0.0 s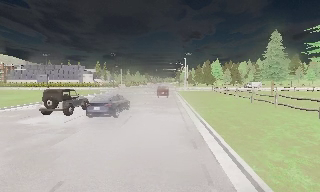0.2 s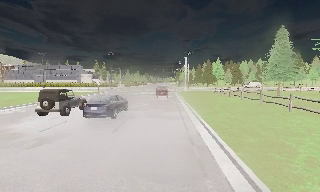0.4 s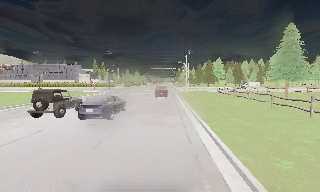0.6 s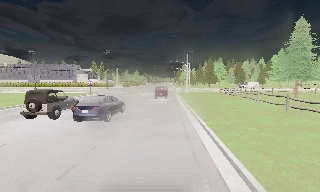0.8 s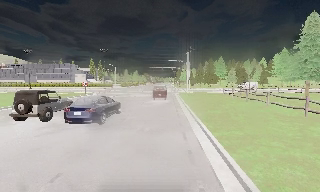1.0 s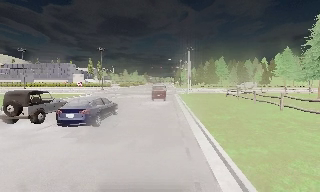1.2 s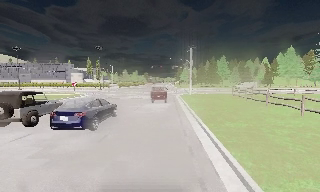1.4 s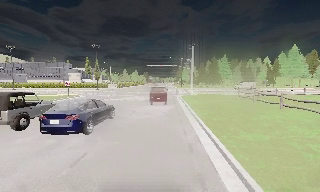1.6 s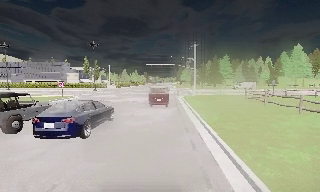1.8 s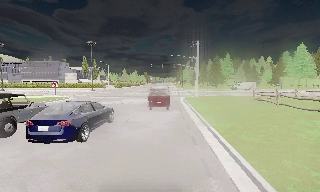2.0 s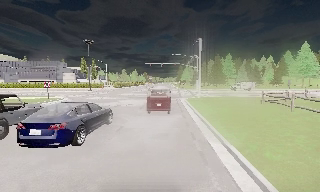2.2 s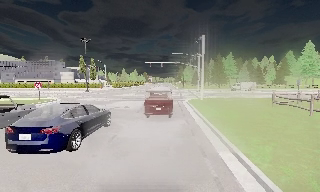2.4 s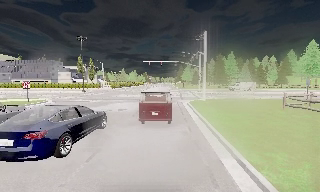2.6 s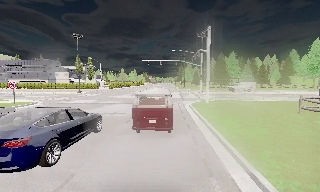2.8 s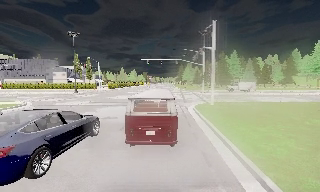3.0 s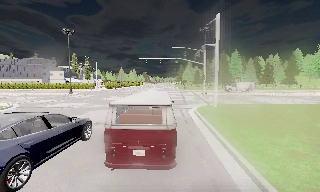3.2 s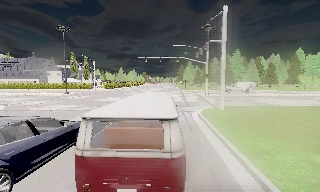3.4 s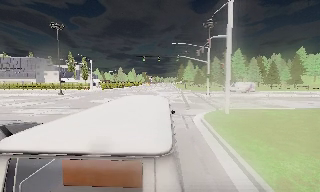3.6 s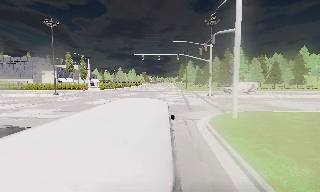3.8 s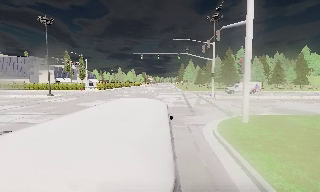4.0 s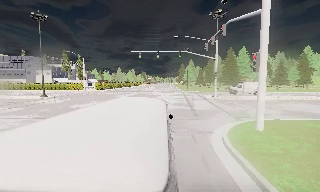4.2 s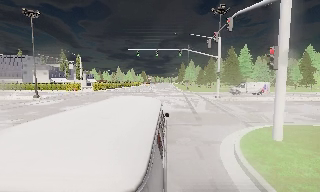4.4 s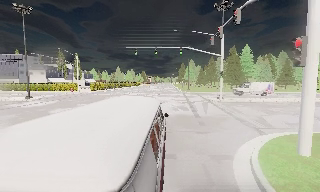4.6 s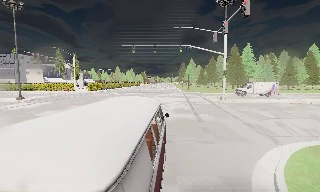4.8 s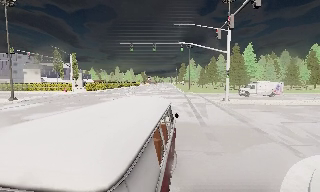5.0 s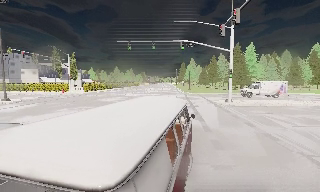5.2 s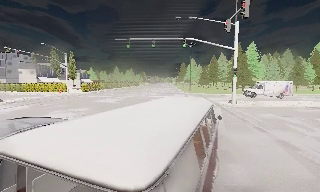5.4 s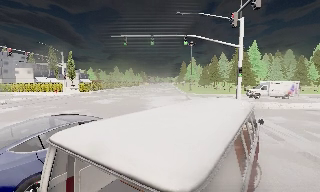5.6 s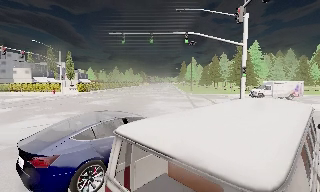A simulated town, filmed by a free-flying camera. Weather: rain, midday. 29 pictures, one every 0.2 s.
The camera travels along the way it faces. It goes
forward.
0.0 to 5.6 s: The camera travels forward, about 40 m, so what stands in front looms larger. It loses speed.
The film runs forward here.
